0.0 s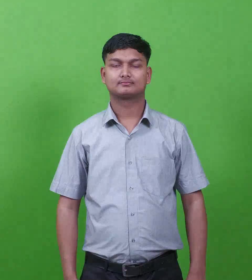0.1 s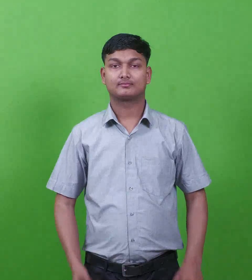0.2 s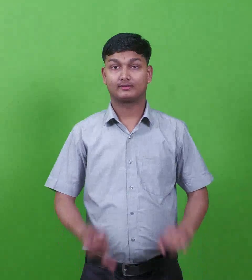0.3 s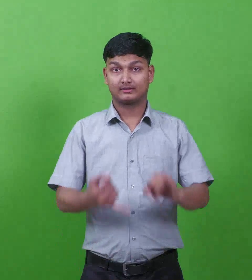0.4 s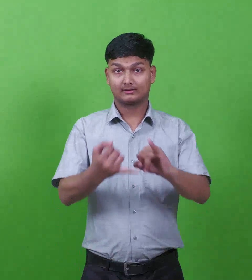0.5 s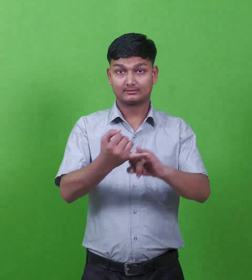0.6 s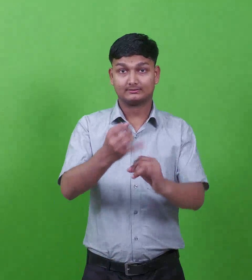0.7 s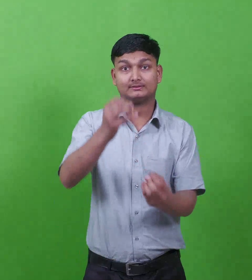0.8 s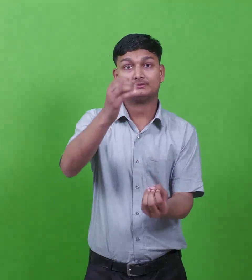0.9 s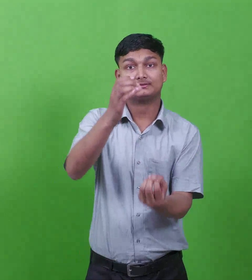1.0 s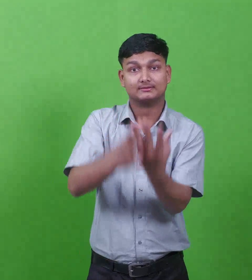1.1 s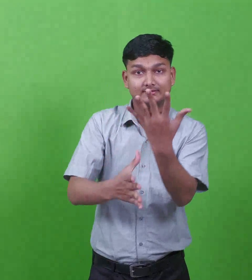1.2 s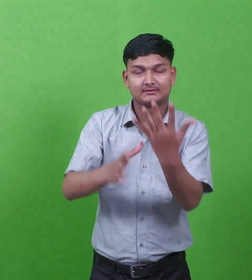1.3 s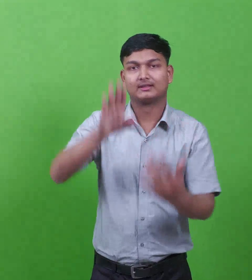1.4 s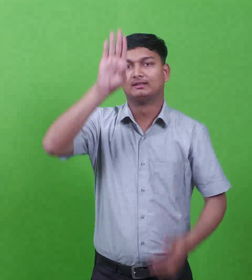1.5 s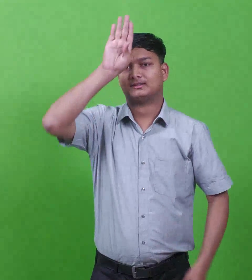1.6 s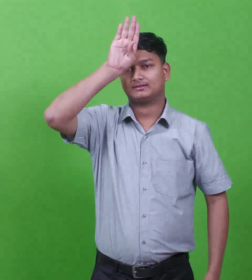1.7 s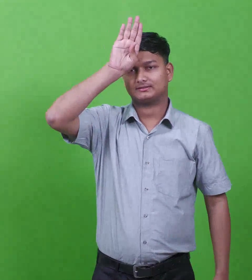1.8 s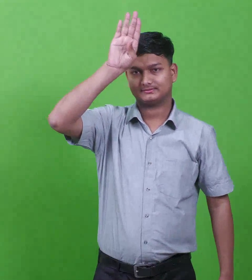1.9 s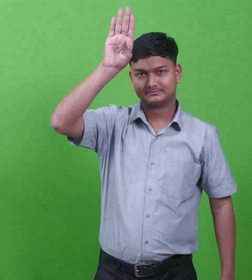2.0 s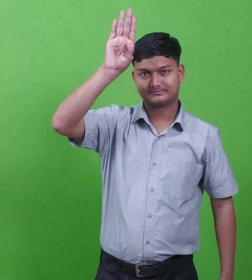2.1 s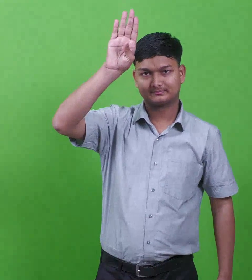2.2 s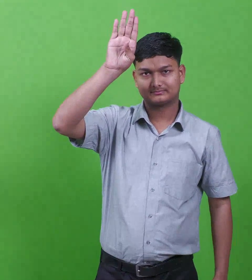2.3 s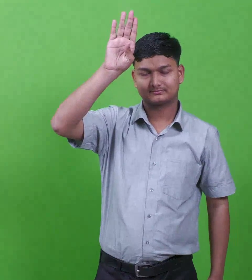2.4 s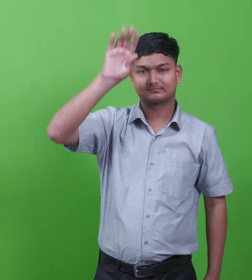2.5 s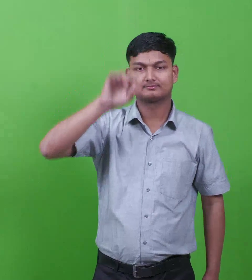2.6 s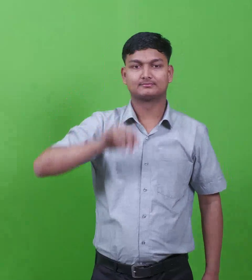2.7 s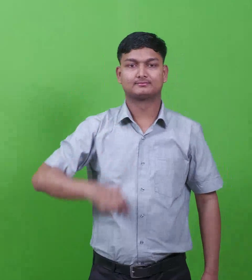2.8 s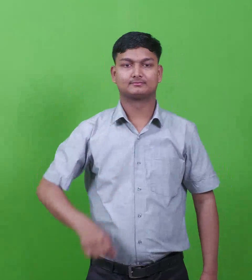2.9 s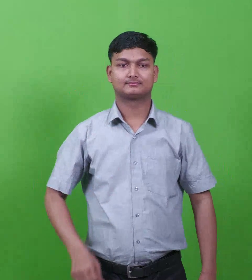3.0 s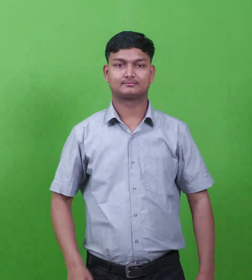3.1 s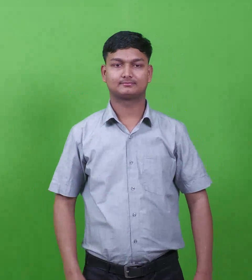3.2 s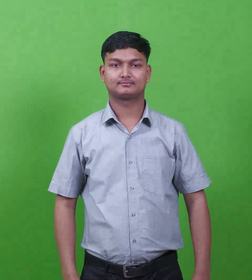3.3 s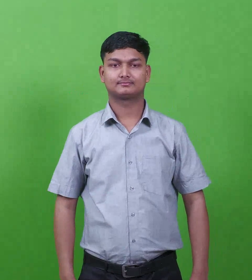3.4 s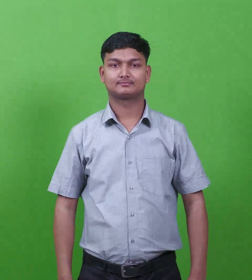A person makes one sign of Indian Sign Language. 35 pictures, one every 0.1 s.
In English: king bera (king of sodom)
